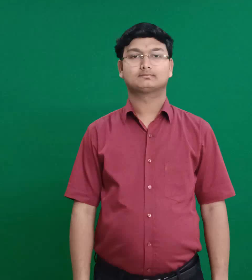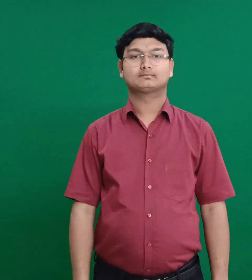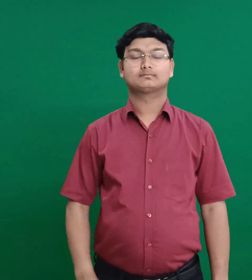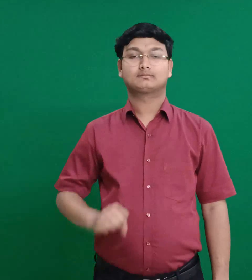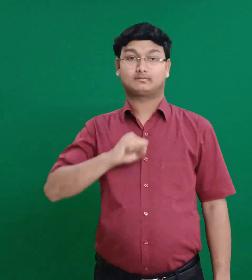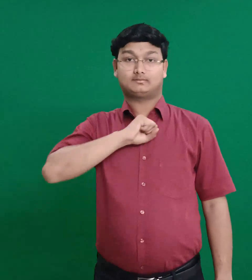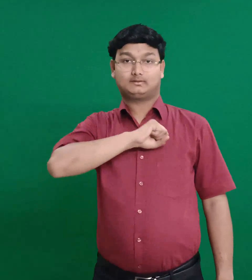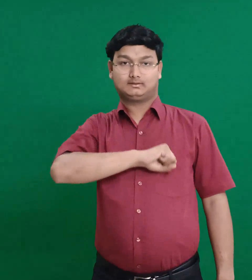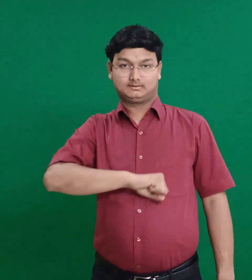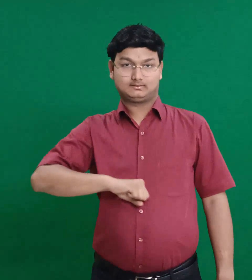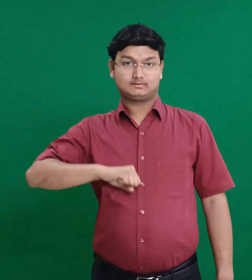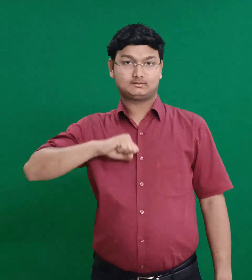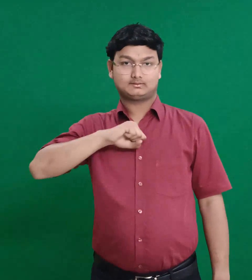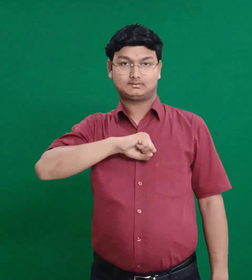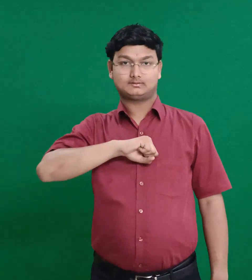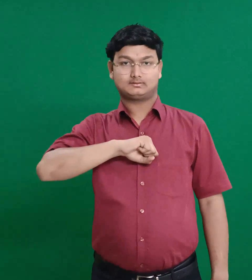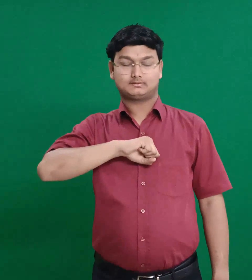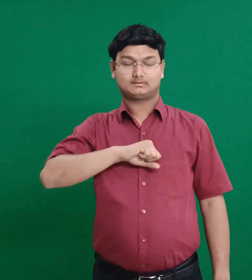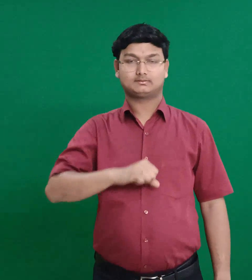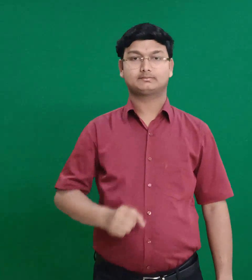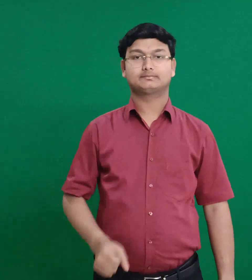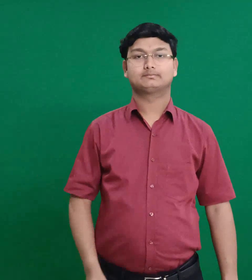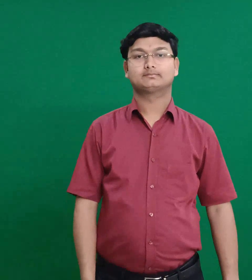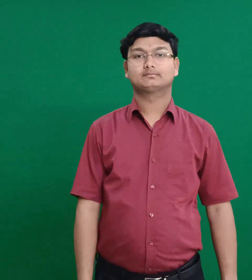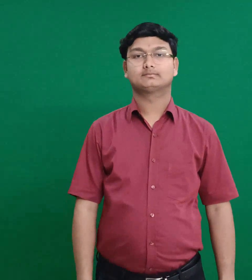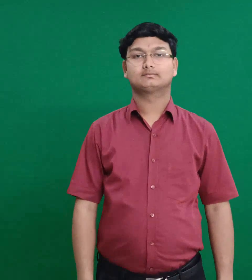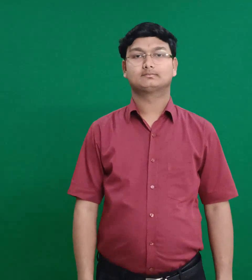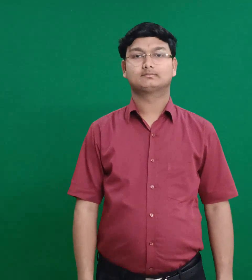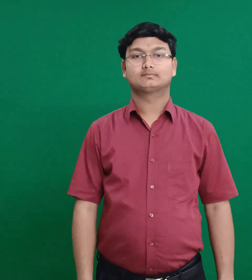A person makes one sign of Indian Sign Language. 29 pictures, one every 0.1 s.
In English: shammah
